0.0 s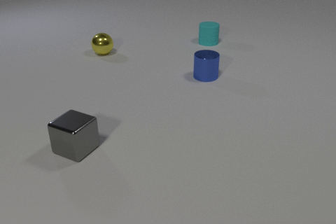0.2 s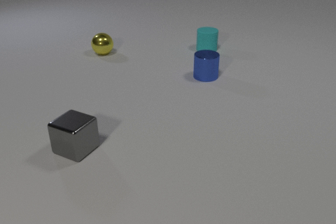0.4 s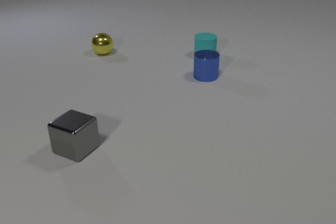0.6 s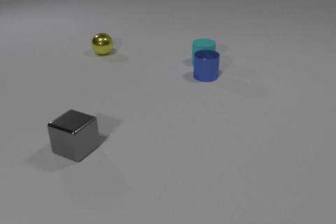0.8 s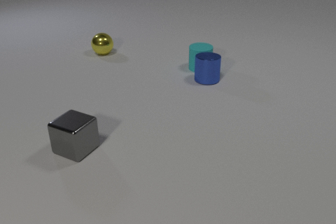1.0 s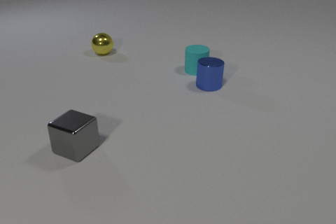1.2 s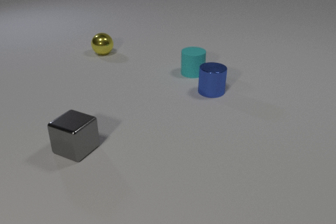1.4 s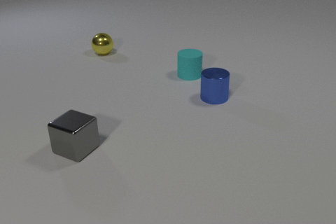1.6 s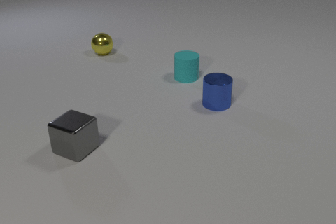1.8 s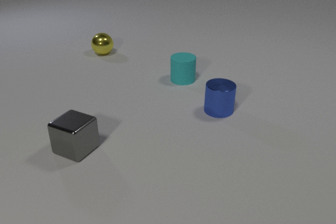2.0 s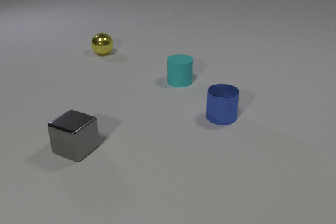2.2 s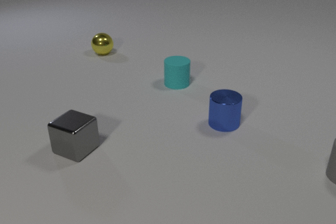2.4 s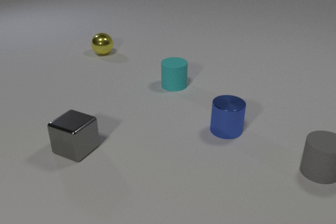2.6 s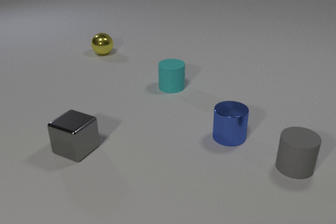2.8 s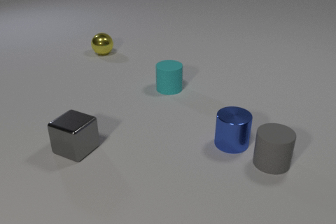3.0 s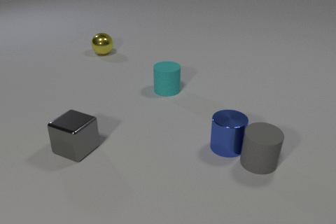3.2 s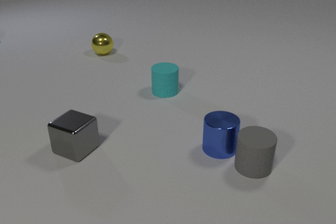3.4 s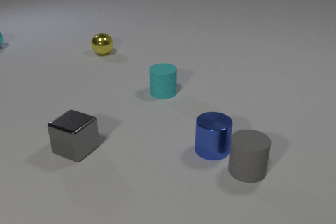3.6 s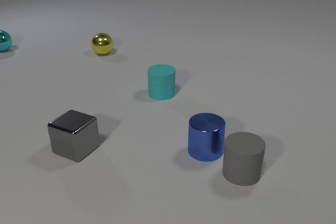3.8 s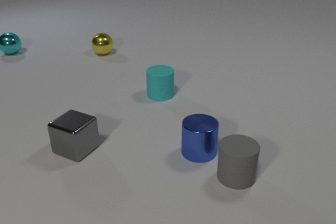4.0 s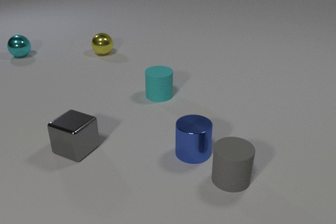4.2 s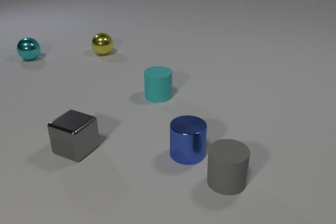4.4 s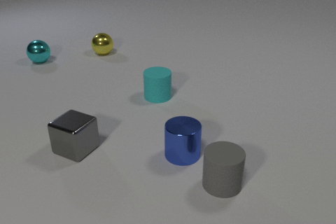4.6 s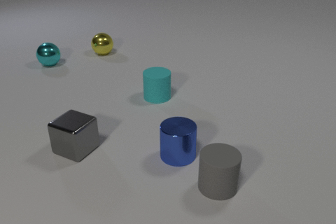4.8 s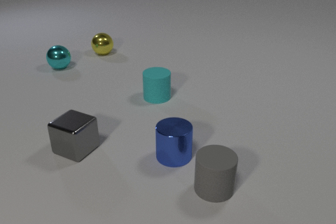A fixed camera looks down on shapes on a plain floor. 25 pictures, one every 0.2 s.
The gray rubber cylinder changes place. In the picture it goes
to the left.
The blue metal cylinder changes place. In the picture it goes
toward the camera.
0.0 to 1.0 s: The cyan rubber cylinder slides toward the camera. The blue metal cylinder slides toward the camera. The cyan rubber cylinder and the blue metal cylinder collide.
1.0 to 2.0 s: The cyan rubber cylinder slides toward the camera and to the left. The blue metal cylinder slides toward the camera.
2.0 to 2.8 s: The cyan rubber cylinder slides toward the camera and to the left. The blue metal cylinder slides toward the camera. The gray rubber cylinder comes in at the right edge, slides to the left.
2.8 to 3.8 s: The cyan rubber cylinder slides toward the camera and to the left. The blue metal cylinder slides to the left and toward the camera. The cyan metal sphere comes in at the left edge, rolls toward the camera and to the right. The gray rubber cylinder slides to the left and toward the camera. The blue metal cylinder and the gray rubber cylinder collide.
3.8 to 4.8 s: The blue metal cylinder slides to the left. The cyan metal sphere rolls toward the camera and to the right. The gray rubber cylinder slides toward the camera and to the left.
What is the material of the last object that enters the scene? metal.
What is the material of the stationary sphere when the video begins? metal.
Are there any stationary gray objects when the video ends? yes.
